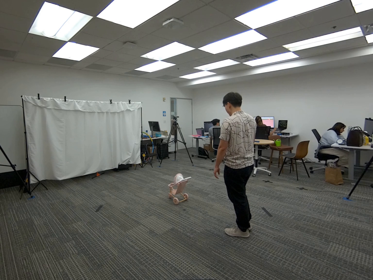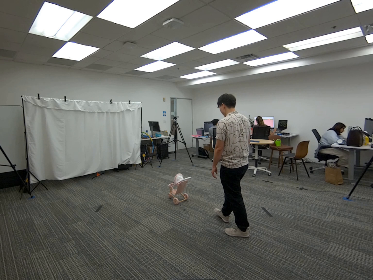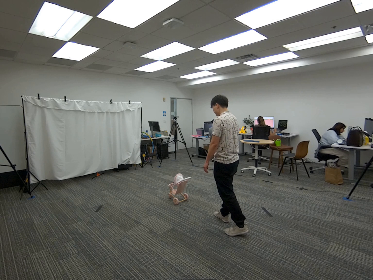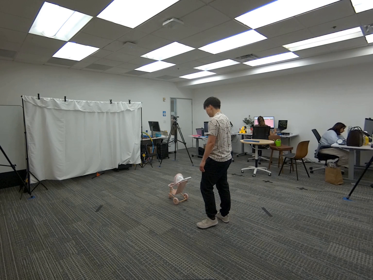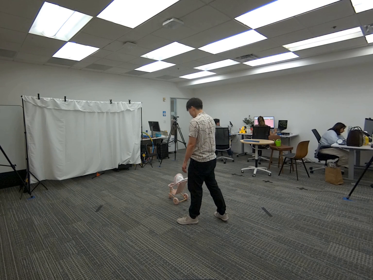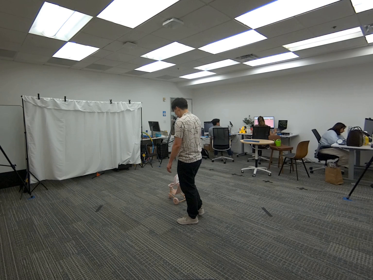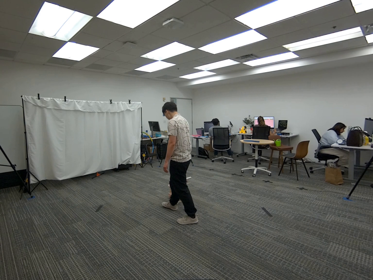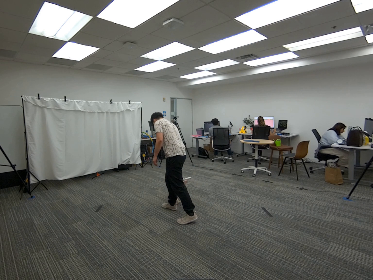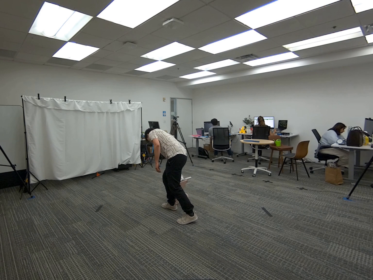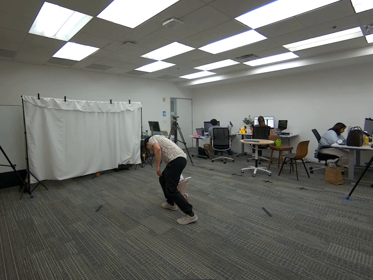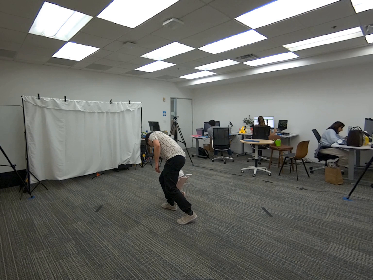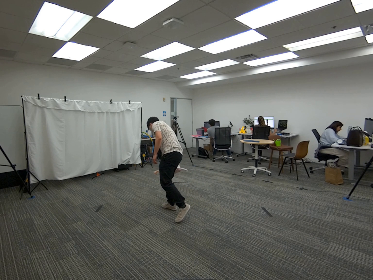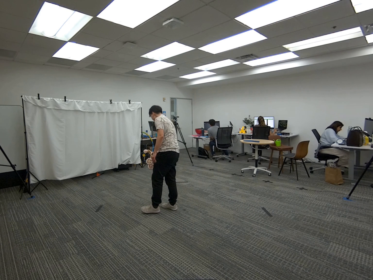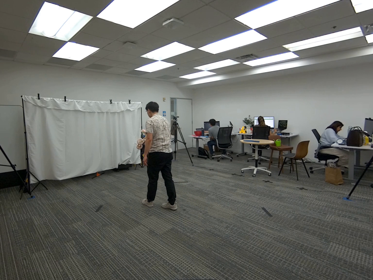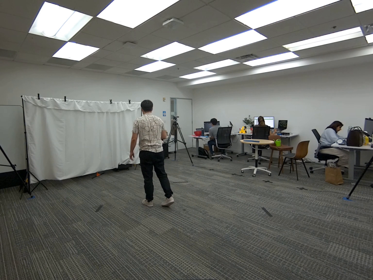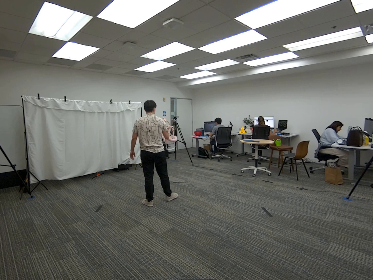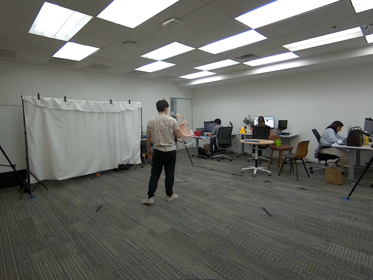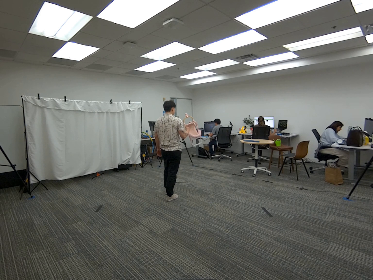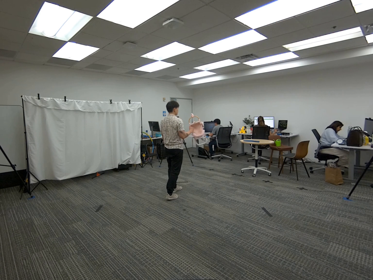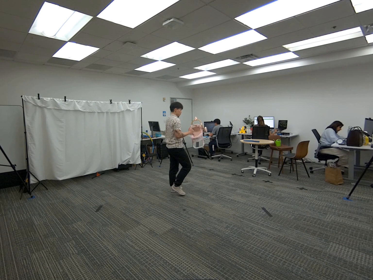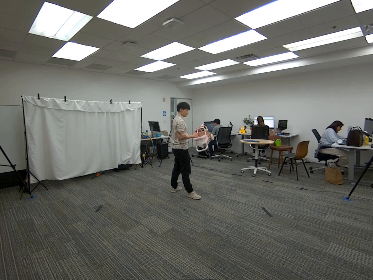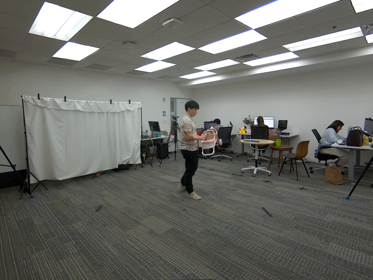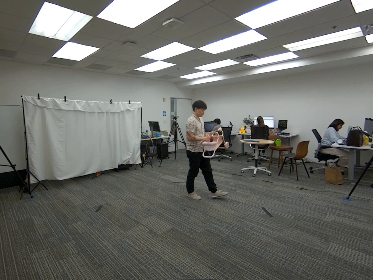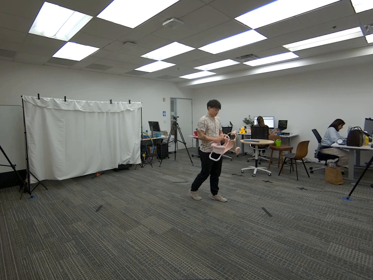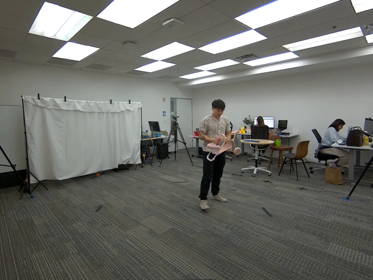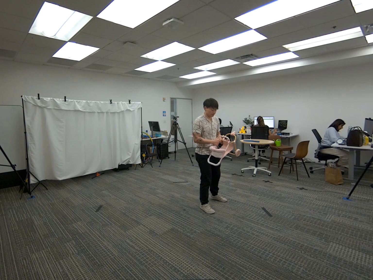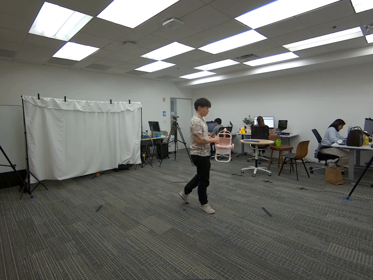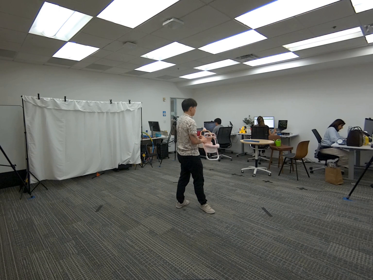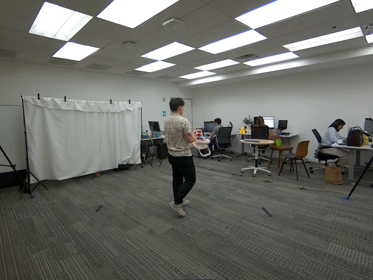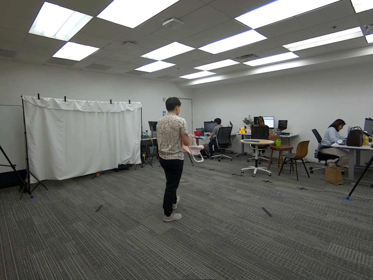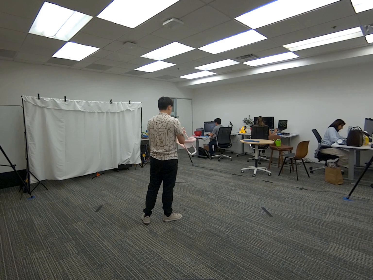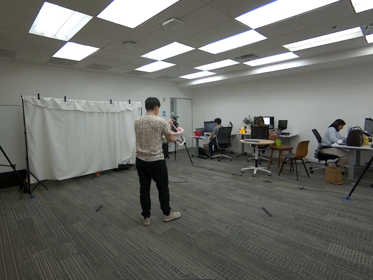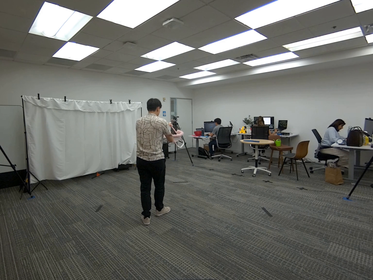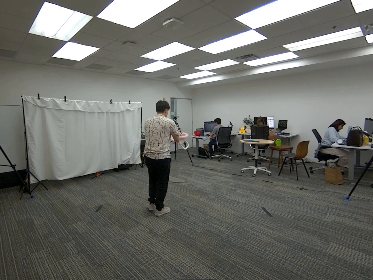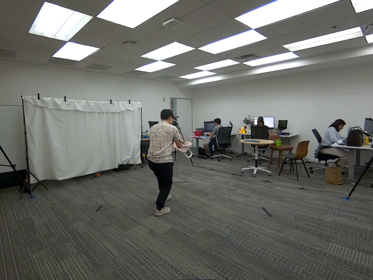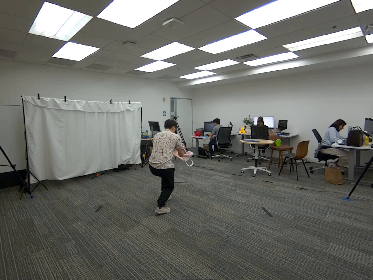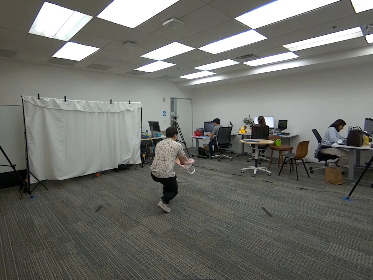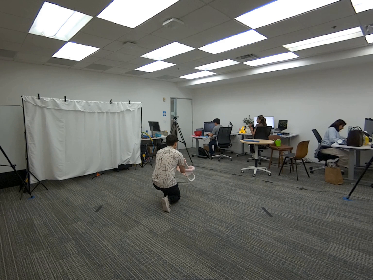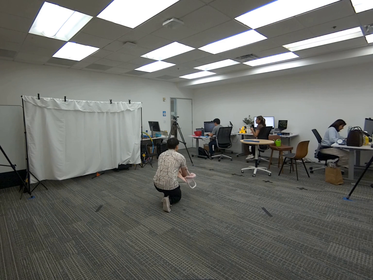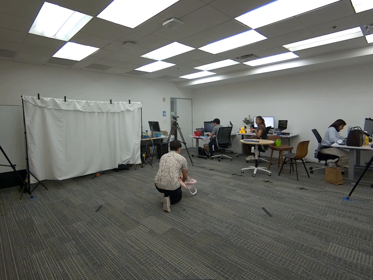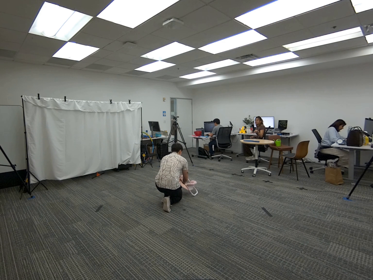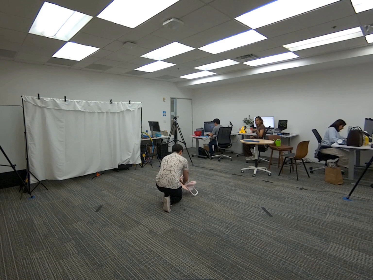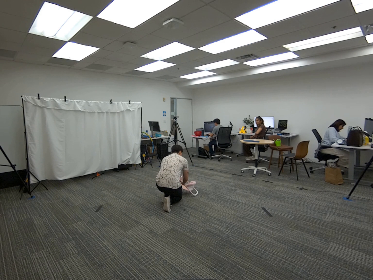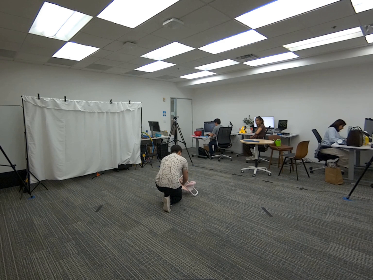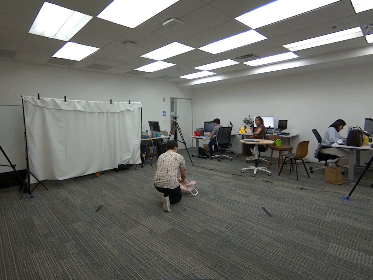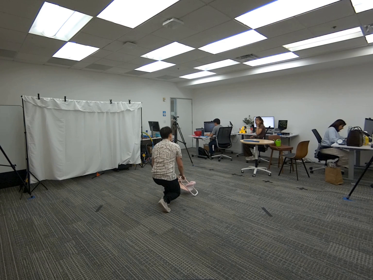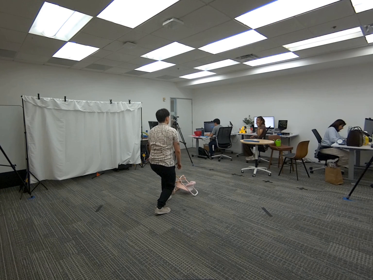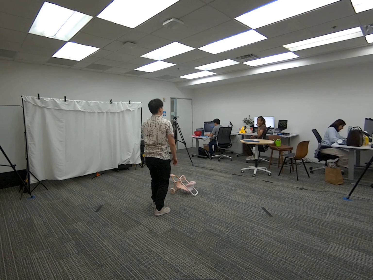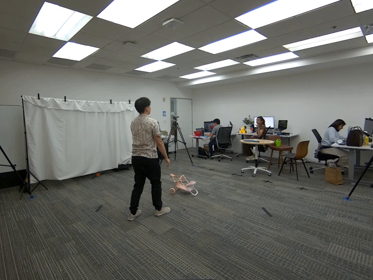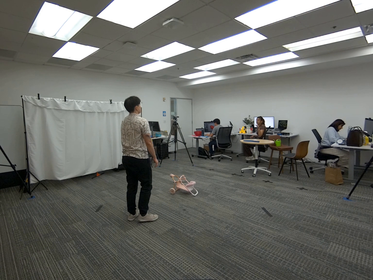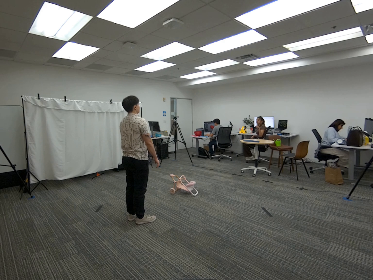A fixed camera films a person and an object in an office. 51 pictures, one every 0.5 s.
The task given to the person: Walk over to the toy stroller on the ground within the bounding area and pickup with right hand. Walk around the bounding area and Place back down with both hands.
